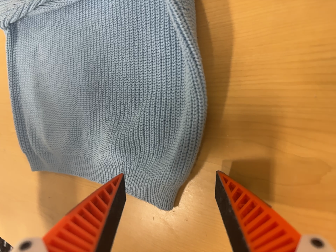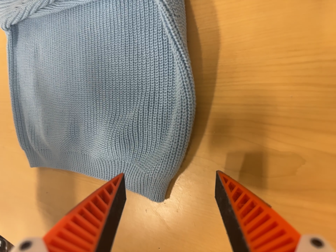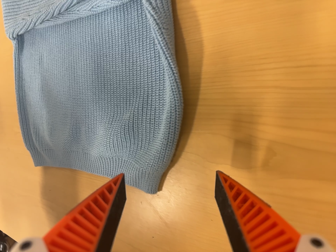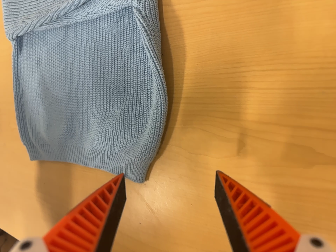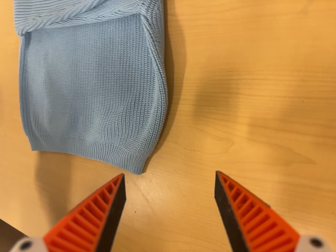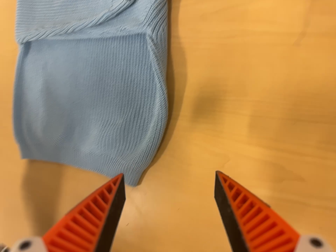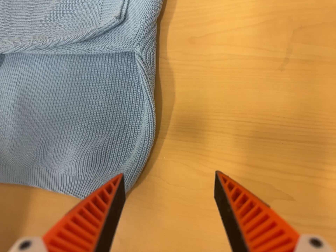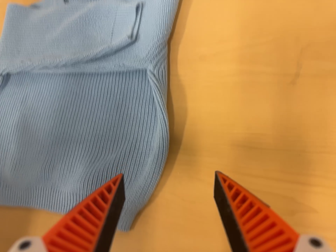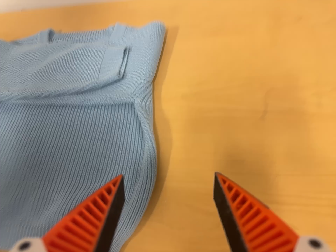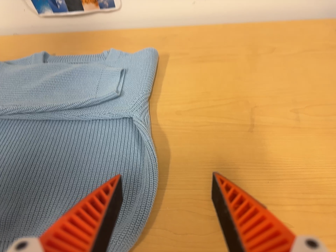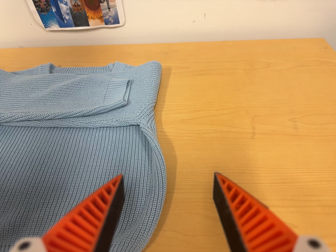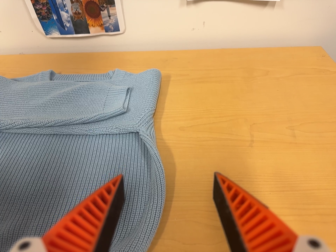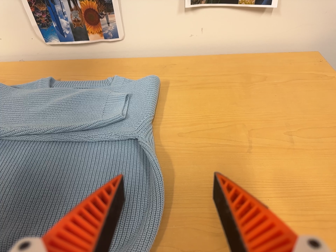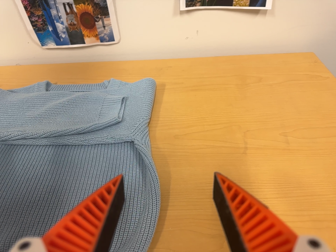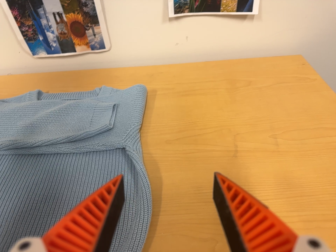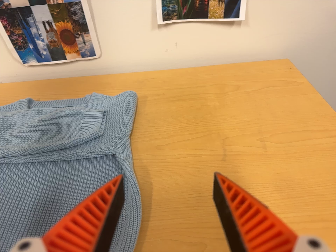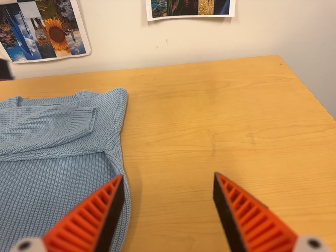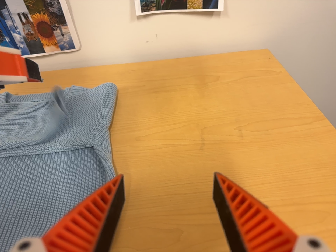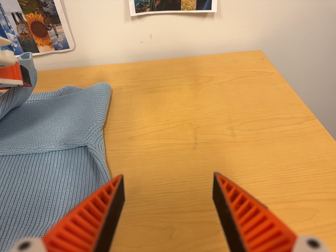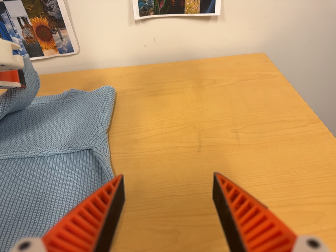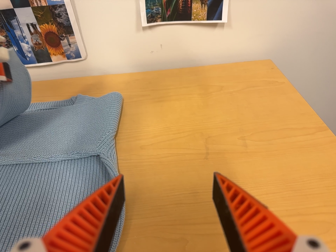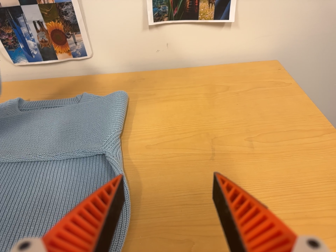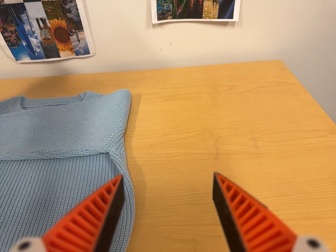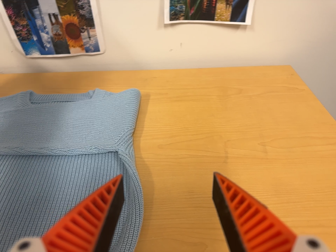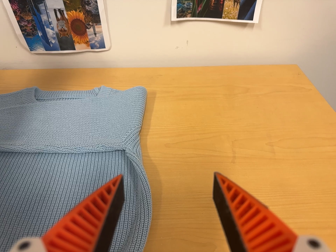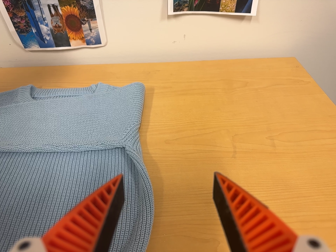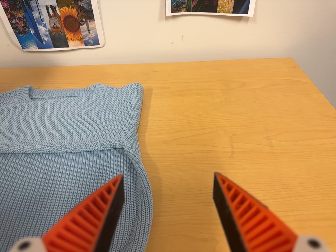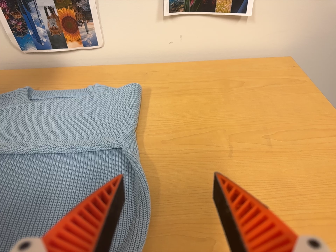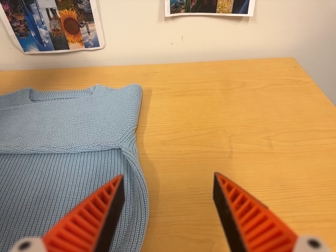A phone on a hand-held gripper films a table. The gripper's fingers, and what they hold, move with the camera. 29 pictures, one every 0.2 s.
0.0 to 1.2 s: The camera pans to its right by about 15 degrees. It travels backward, about 14 cm, so what stands in front gets smaller. Its aim tips toward the top of its view by about 10 degrees, and the scene shifts downward. It rolls about its line of sight by about 10 degrees, and the scene rotates clockwise.
1.2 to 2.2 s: The camera pans to its right by about 20 degrees. It travels to its left and toward the bottom of its view, about 18 cm. Its aim tips toward the top of its view by about 35 degrees, and the scene shifts downward.
2.2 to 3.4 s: The camera travels to its right, about 6 cm, so close, fixed things drift to the left.
3.4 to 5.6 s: The camera travels to its left, about 5 cm, so close, fixed things drift to the right.
The film runs backward here.
